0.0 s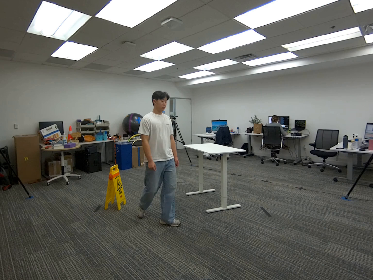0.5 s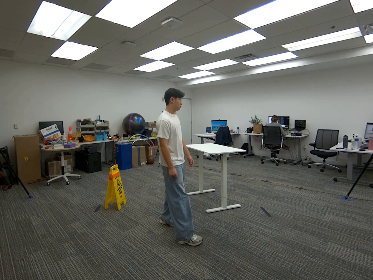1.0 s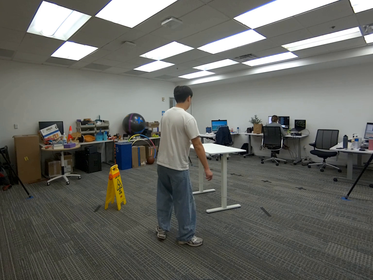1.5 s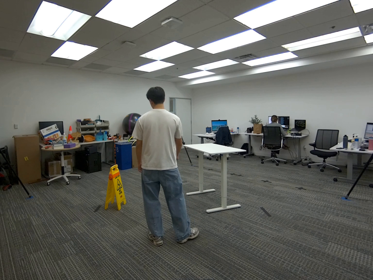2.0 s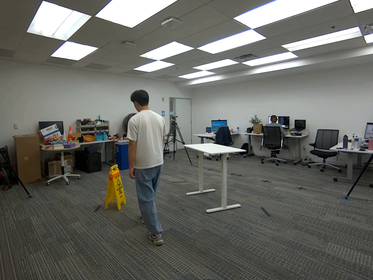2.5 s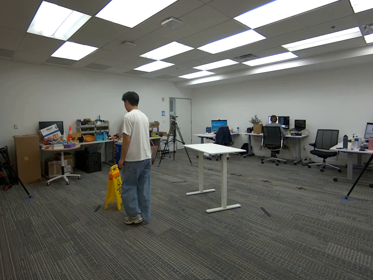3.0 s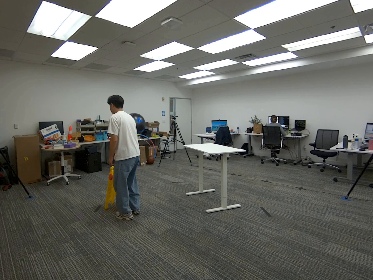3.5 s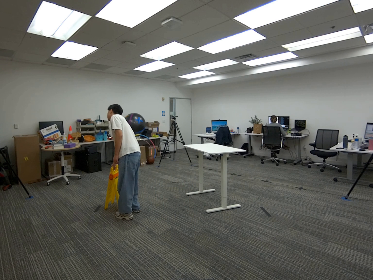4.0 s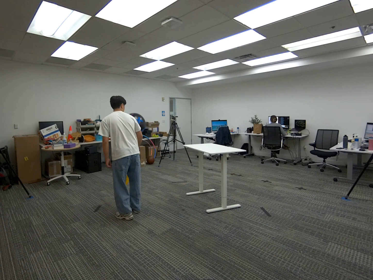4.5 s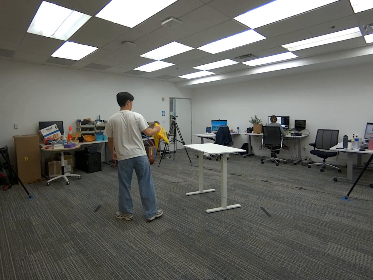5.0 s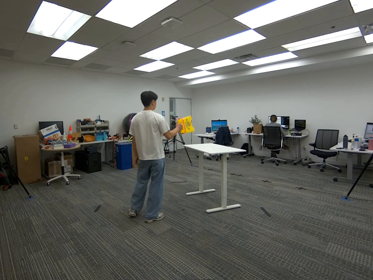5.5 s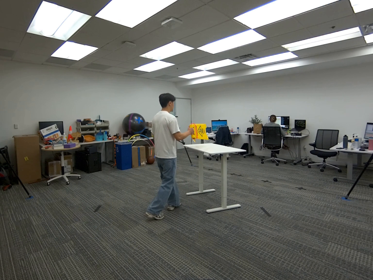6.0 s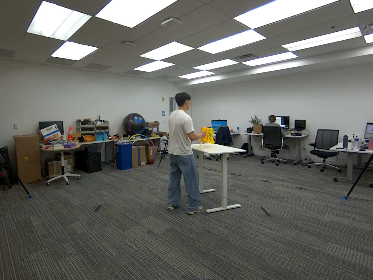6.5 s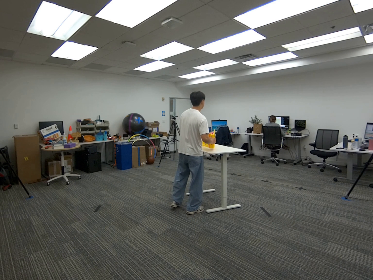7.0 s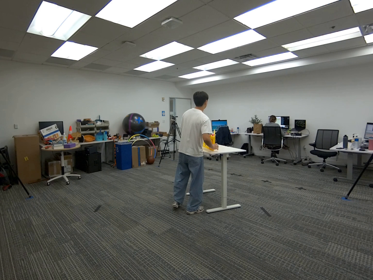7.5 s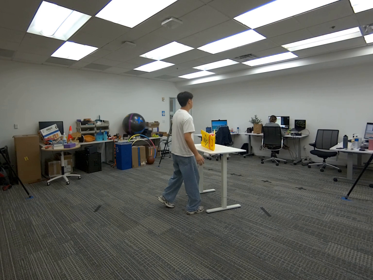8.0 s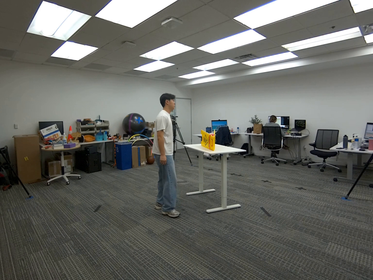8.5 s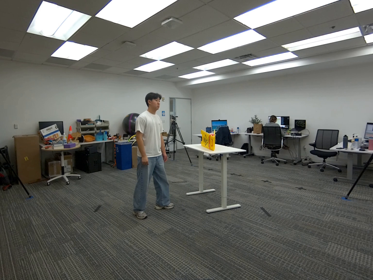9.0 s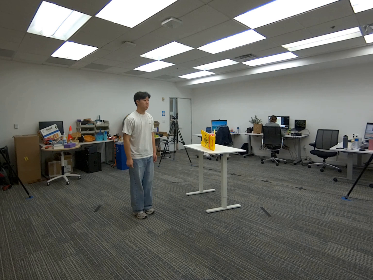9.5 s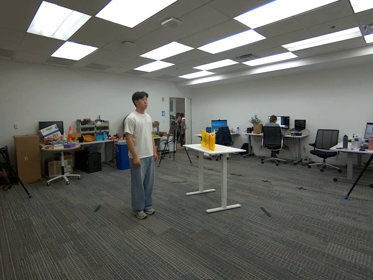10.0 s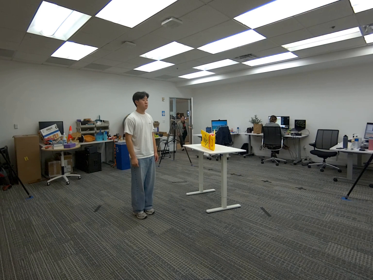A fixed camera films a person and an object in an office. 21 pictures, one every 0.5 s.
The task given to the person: Walk to the wet floor sign on the ground standing upright, pick it up with one hand, hold and walk to the white desk and place the sign on top of the desk.
